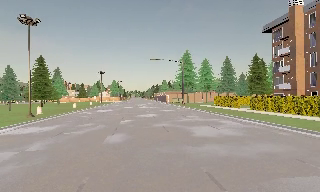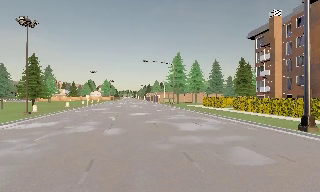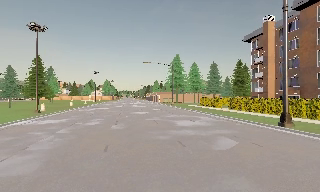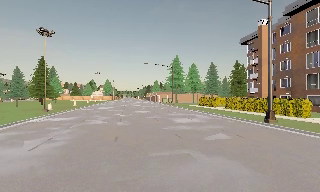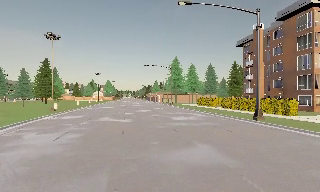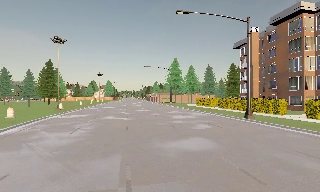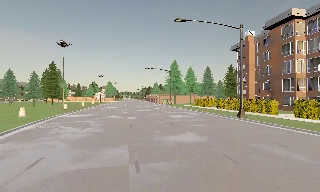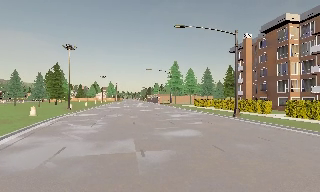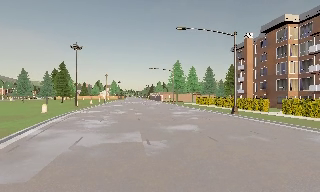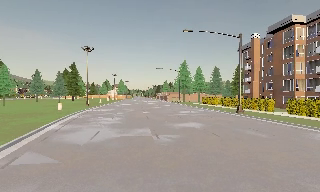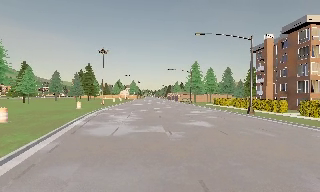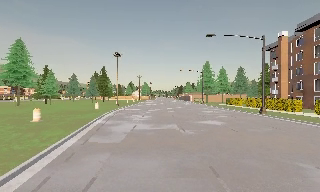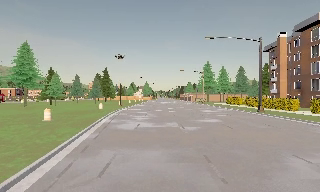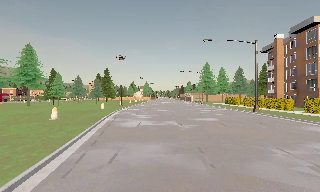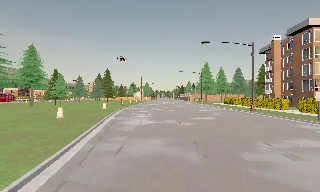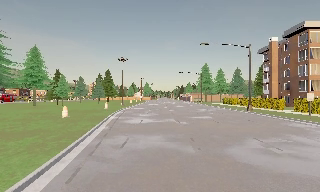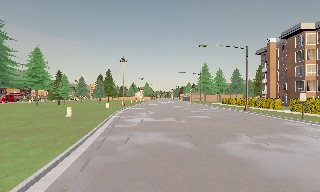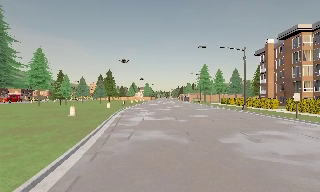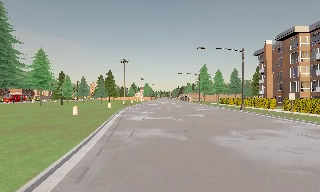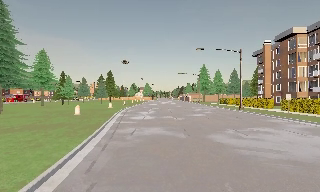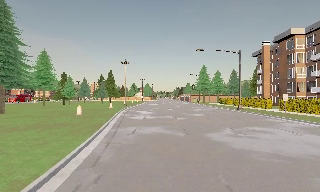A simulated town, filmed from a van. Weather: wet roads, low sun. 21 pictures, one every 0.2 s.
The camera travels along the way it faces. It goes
backward.
0.0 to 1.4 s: The camera travels backward, about 11 m, so what stands in front gets smaller.
1.4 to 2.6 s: The camera swings to its left by about 10 degrees, and the scene slides to the right. It travels backward, about 6 m, so what stands in front gets smaller.
2.6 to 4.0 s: The camera travels backward, about 5 m, so what stands in front gets smaller. It loses speed.
The film runs backward here.
